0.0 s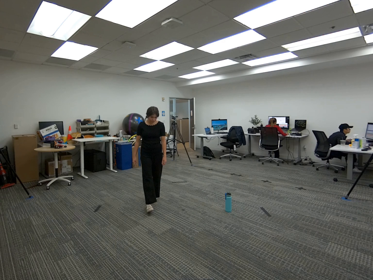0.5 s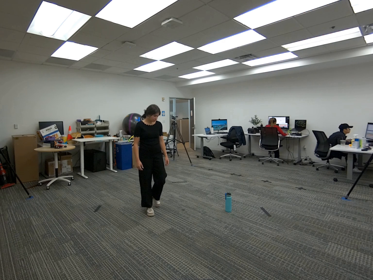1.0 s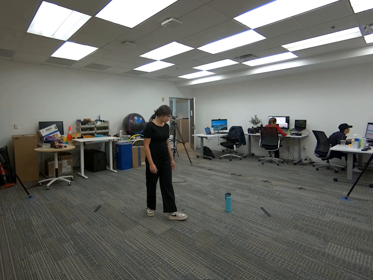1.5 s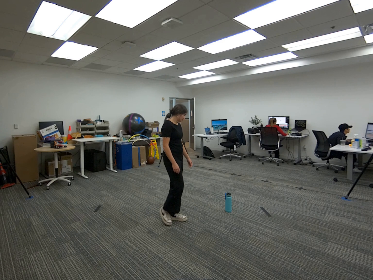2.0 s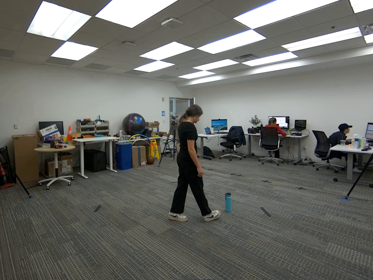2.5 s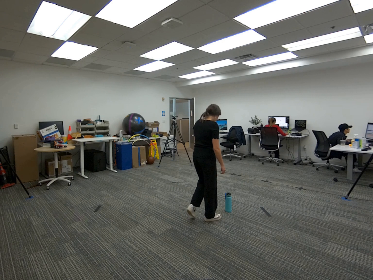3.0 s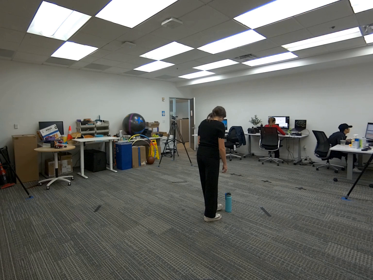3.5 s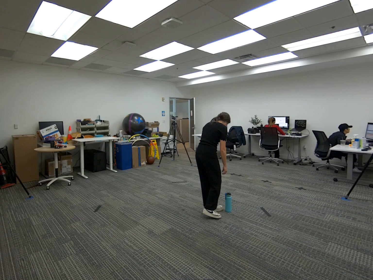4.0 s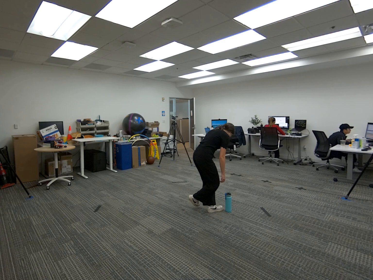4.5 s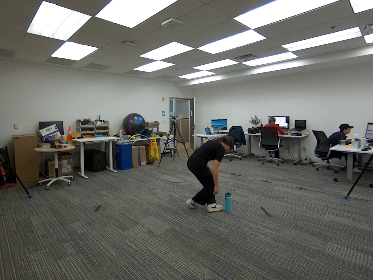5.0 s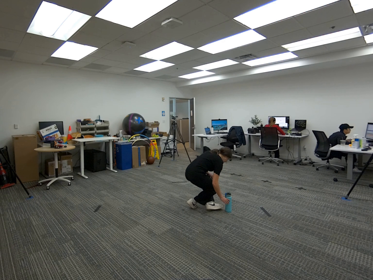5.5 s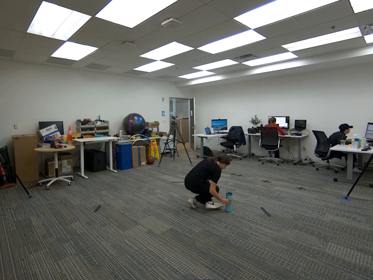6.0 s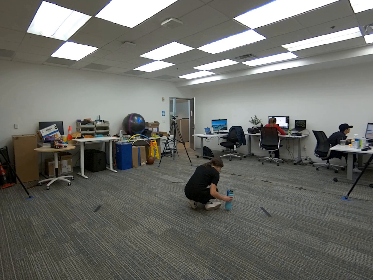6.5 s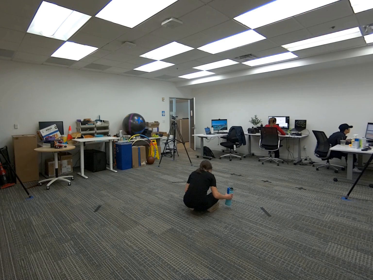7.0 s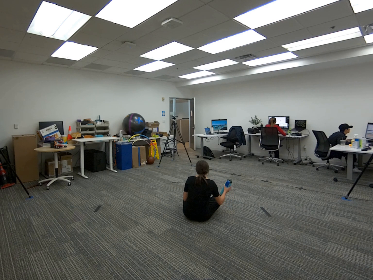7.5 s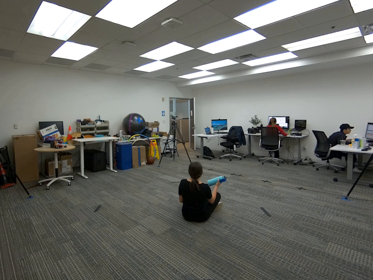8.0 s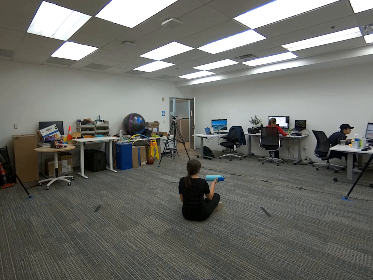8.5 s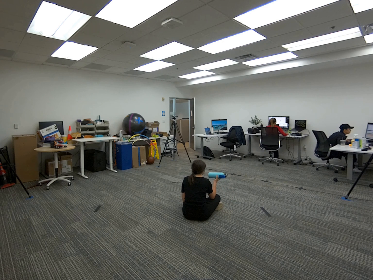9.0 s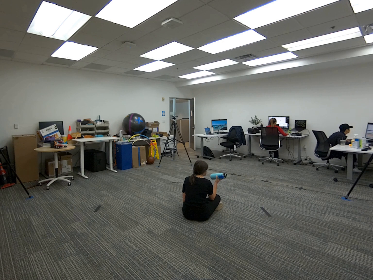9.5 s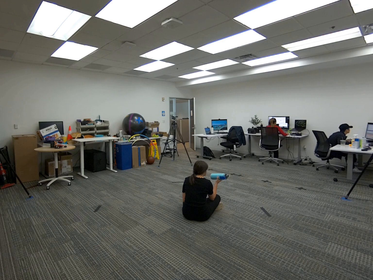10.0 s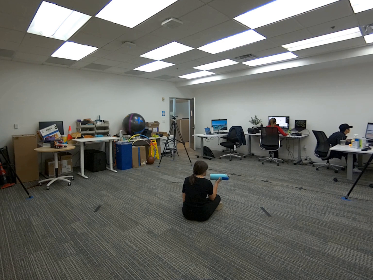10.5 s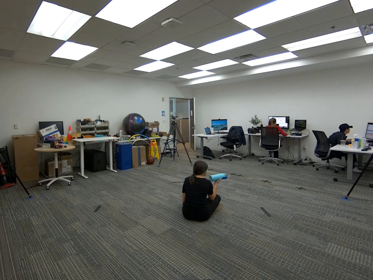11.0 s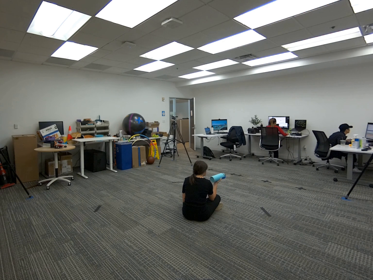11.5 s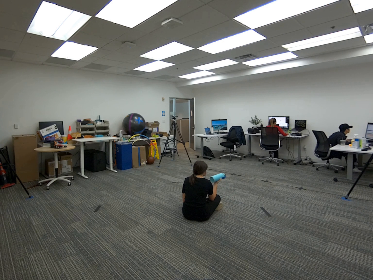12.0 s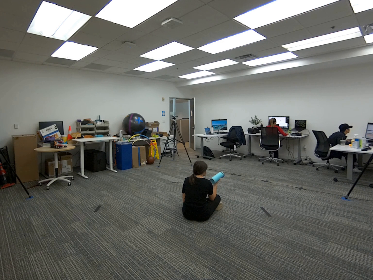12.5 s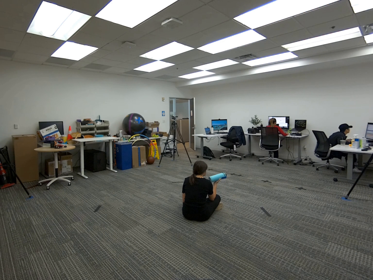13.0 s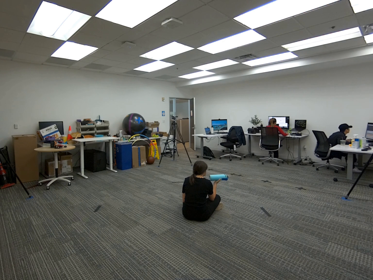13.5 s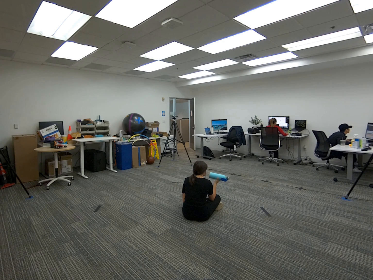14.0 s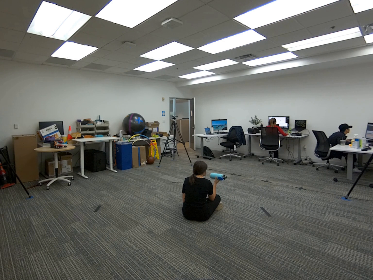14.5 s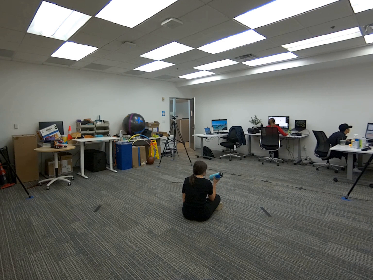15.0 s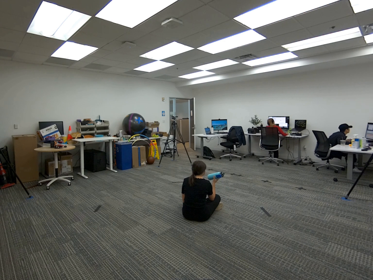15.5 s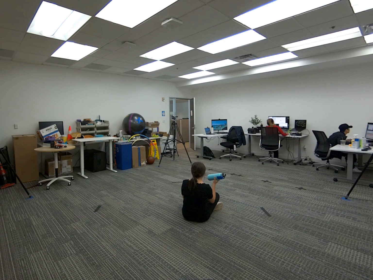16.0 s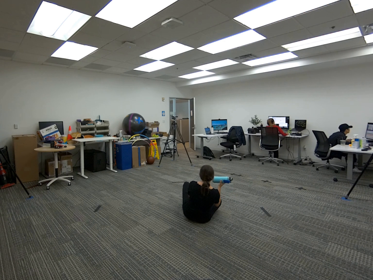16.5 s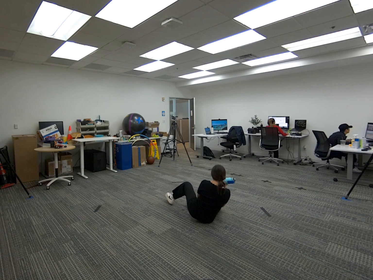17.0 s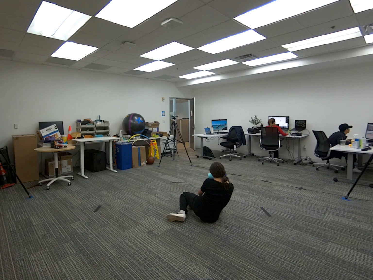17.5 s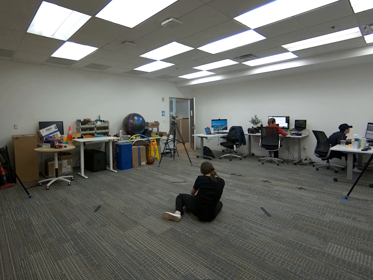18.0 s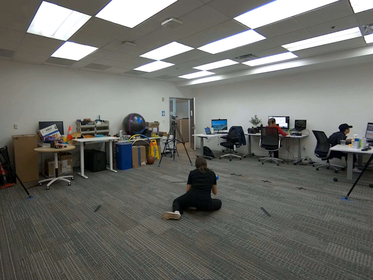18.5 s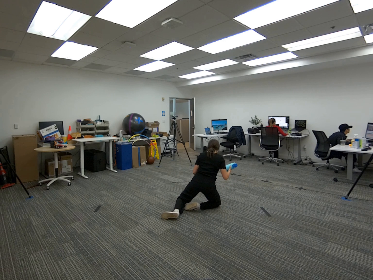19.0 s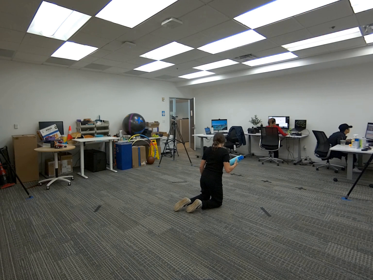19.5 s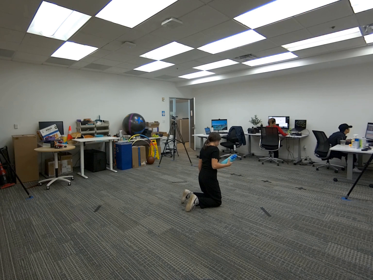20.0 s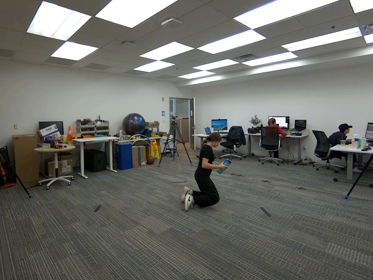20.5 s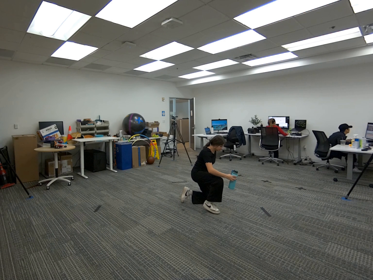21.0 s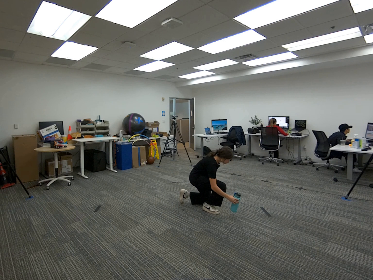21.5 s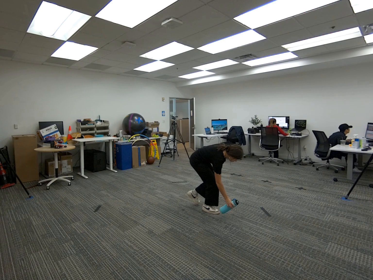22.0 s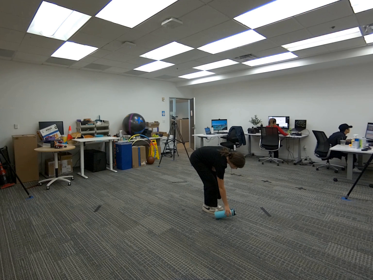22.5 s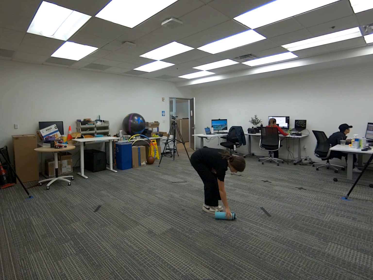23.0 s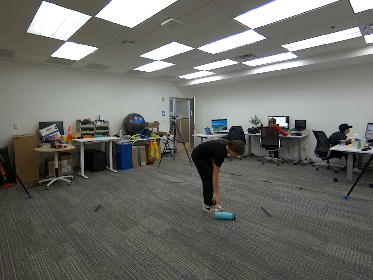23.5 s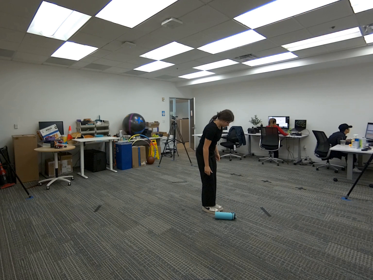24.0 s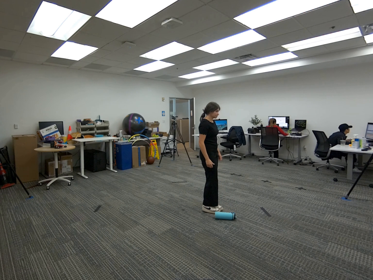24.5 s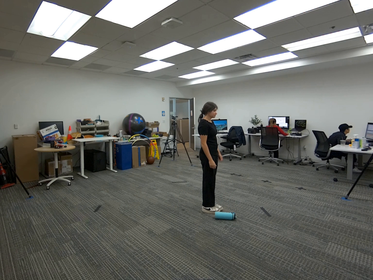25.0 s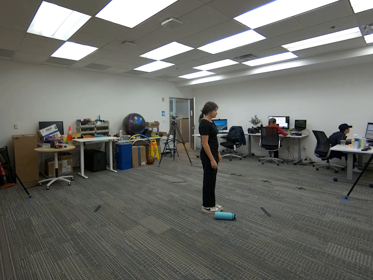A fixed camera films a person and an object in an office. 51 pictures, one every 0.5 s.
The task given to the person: Walk to the cyan water bottle on the ground. Pick up the bottle with your right hand. Sit on the ground while holding the bottle in your hand, stand up and place the bottle on the ground.
